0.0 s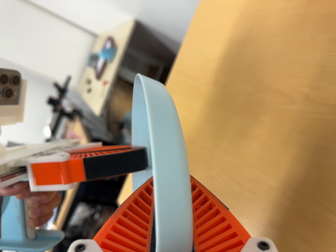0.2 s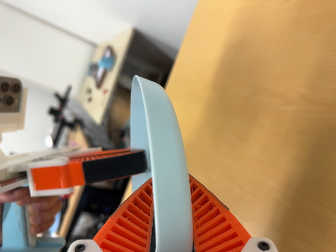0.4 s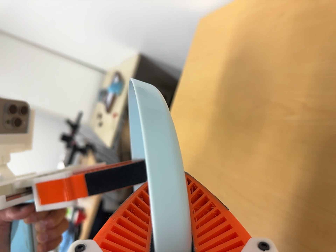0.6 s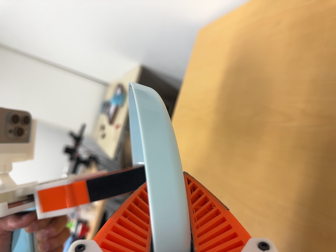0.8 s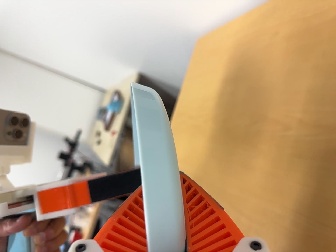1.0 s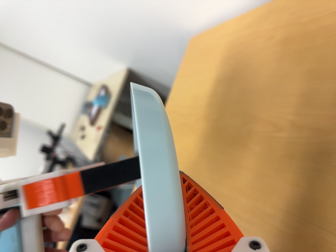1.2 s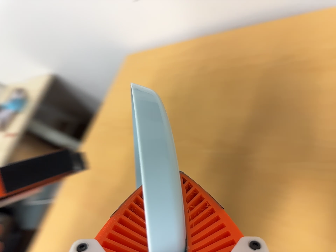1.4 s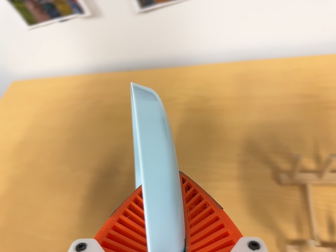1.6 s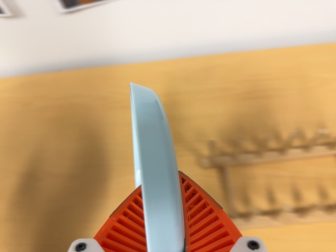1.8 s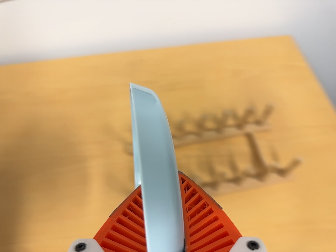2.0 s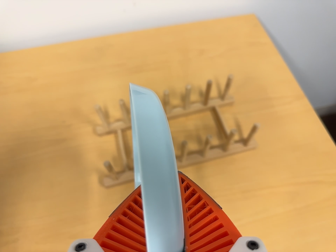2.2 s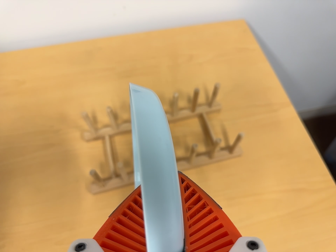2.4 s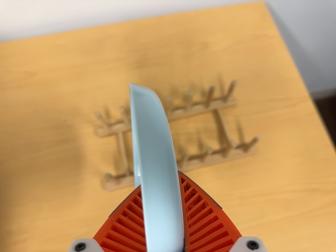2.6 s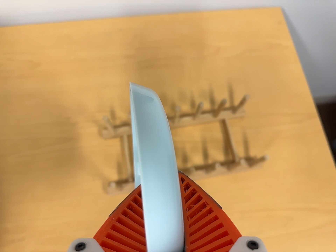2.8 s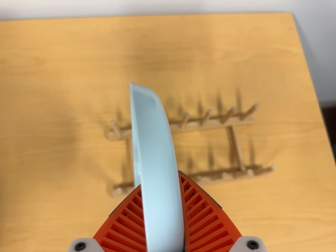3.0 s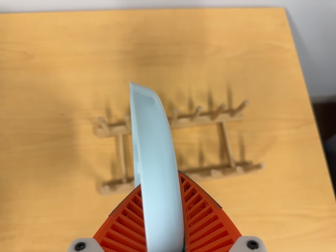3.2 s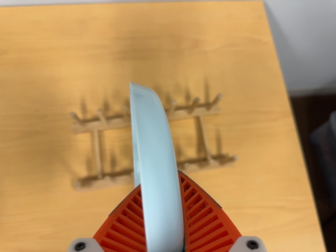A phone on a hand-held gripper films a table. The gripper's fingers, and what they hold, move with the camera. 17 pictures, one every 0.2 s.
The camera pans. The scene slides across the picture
to the left.
0.0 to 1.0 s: The camera's aim tips toward the top of its view by about 10 degrees, and the scene shifts downward.
1.0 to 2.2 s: The camera swings to its right by about 70 degrees, and the scene slides to the left. It travels backward, to its right and toward the bottom of its view, about 16 cm. Its aim tips toward the top of its view by about 10 degrees.
2.2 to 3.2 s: The camera travels toward the top of its view, about 12 cm. Its aim tips toward the bottom of its view by about 15 degrees.
The film runs forward here.
